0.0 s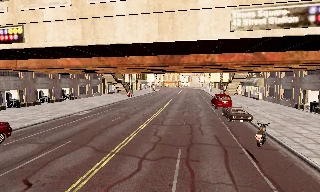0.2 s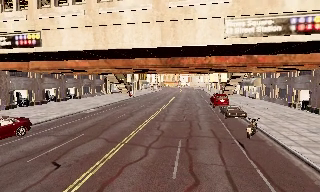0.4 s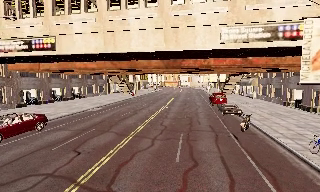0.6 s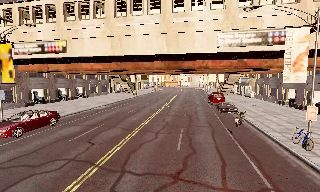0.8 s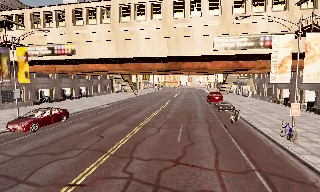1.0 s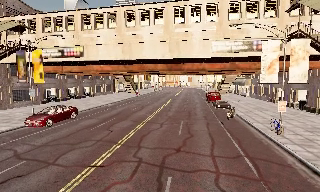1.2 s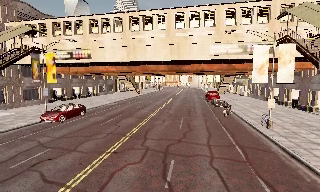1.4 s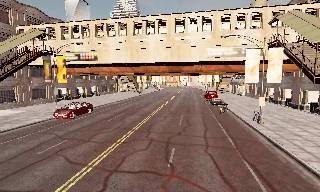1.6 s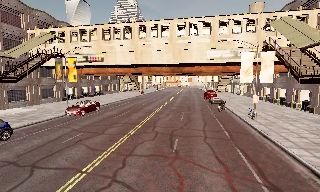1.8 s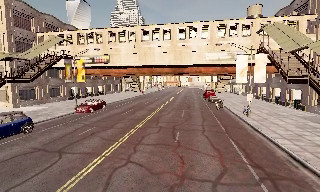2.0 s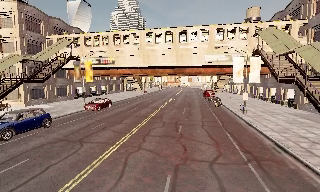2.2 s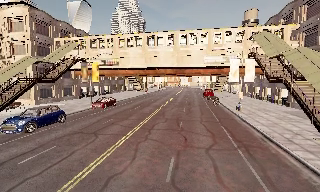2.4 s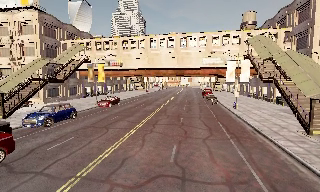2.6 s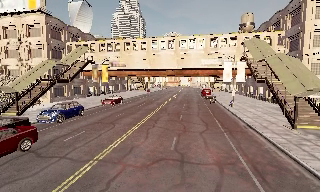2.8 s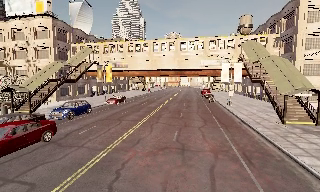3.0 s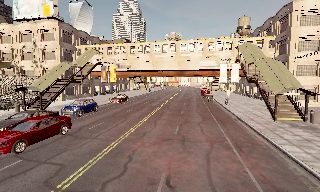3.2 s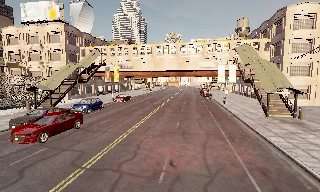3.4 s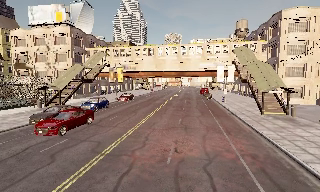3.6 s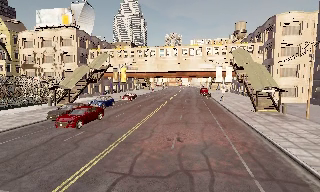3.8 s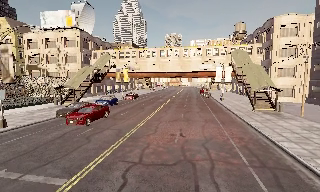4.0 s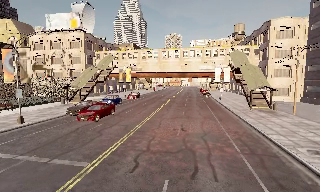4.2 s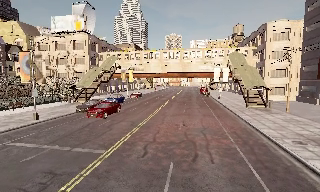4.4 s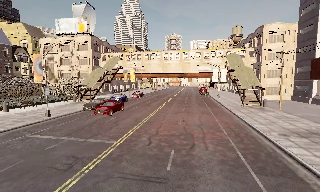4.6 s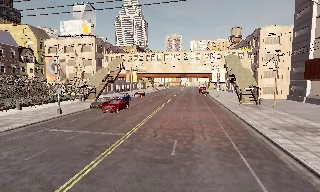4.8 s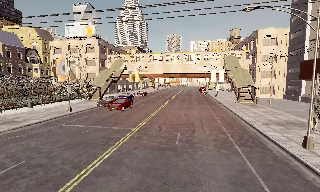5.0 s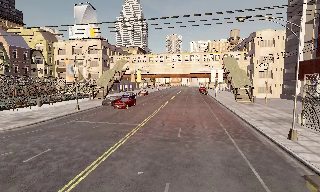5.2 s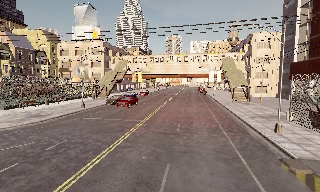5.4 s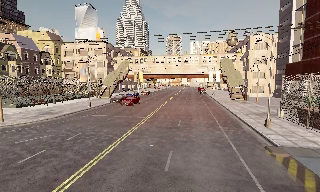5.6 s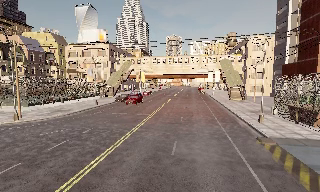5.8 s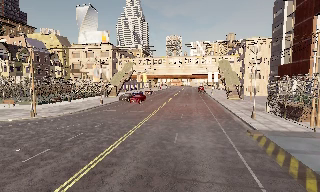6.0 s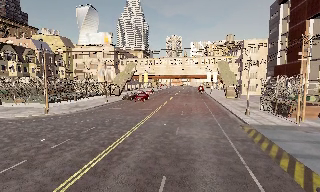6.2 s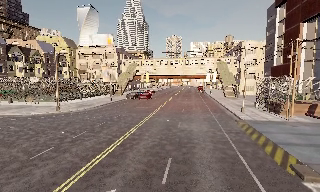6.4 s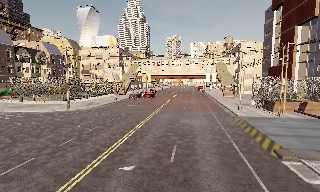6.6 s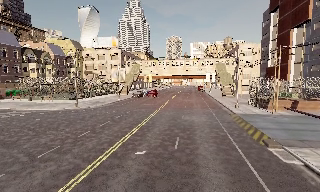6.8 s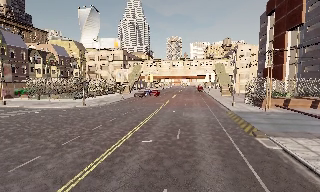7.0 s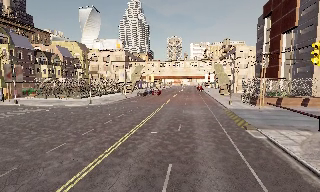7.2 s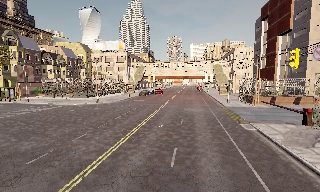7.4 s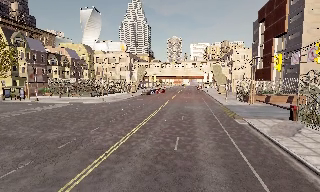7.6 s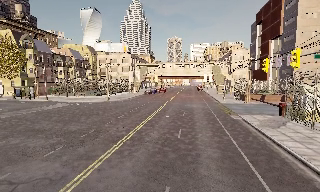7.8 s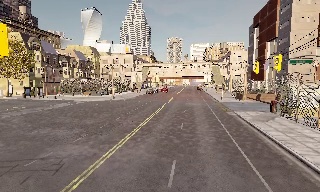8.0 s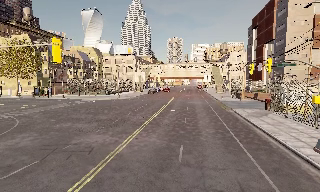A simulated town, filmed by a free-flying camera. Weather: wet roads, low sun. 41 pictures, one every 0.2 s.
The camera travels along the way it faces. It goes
backward.
0.0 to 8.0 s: The camera travels backward, about 60 m, so what stands in front gets smaller.
The film runs backward here.
